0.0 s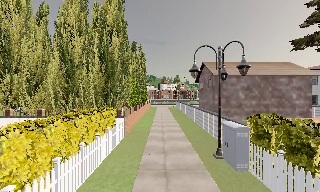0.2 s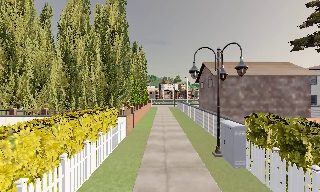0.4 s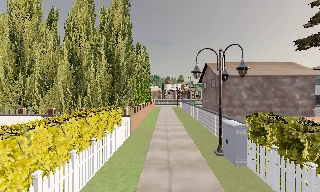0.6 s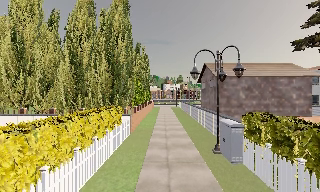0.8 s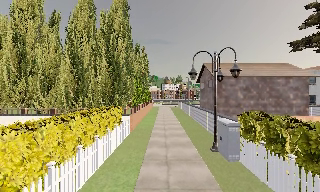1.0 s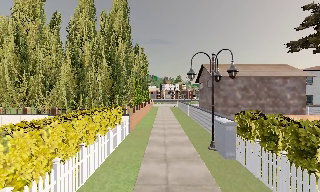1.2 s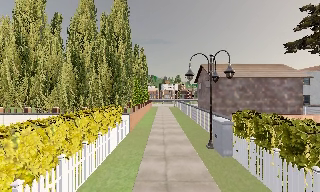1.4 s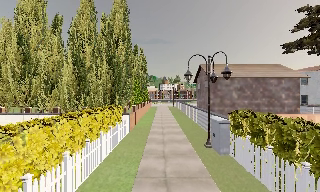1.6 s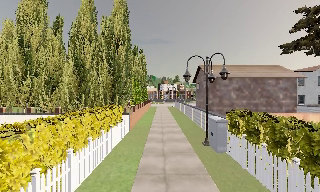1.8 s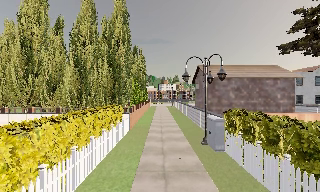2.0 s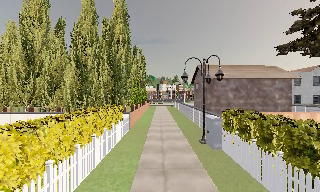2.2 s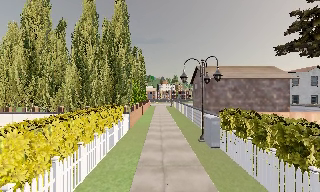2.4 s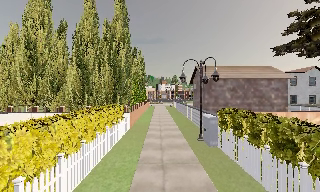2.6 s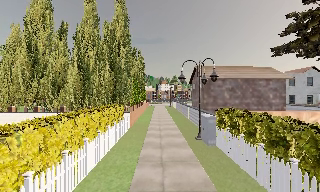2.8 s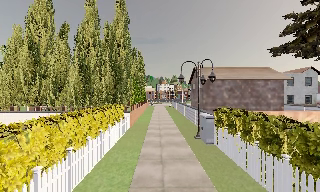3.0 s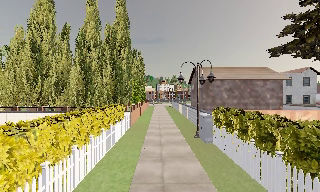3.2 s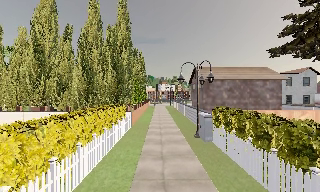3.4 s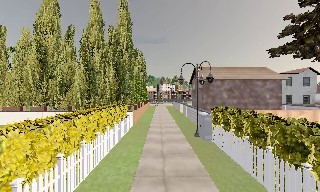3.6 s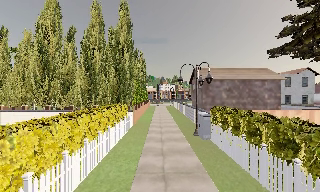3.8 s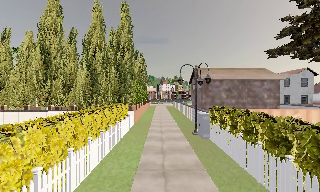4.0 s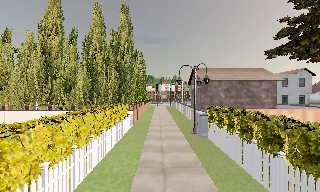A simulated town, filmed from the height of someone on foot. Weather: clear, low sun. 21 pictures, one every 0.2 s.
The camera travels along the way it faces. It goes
backward.
0.0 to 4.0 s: The camera travels backward, about 4 m, so what stands in front gets smaller.
The film runs backward here.
